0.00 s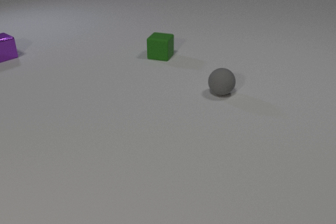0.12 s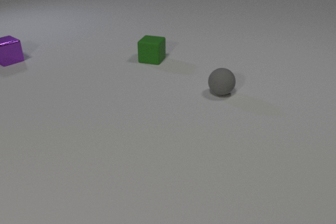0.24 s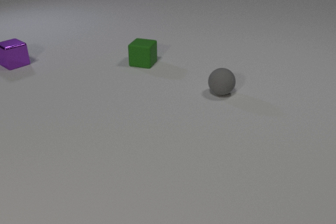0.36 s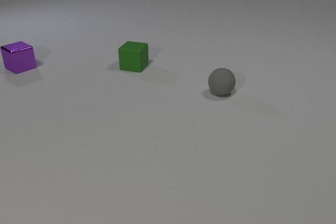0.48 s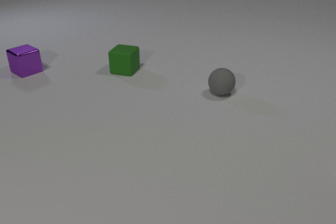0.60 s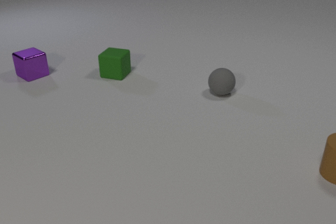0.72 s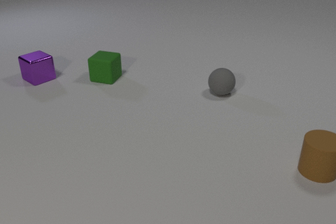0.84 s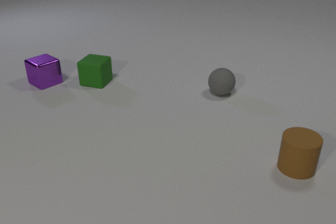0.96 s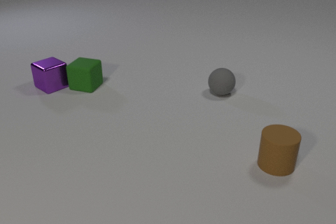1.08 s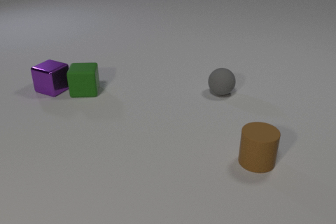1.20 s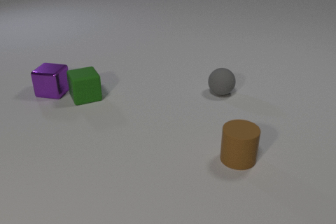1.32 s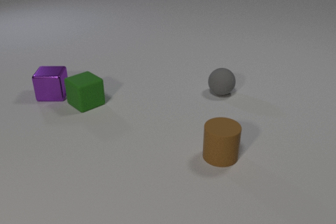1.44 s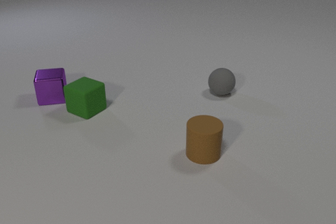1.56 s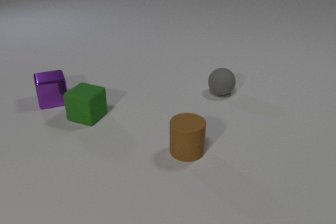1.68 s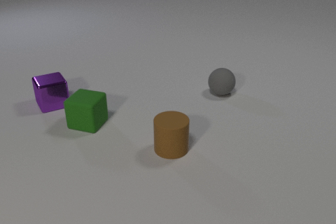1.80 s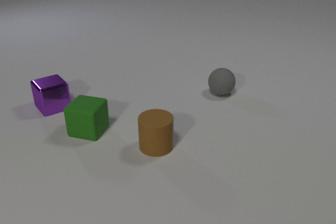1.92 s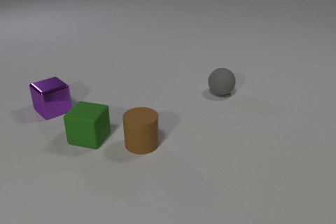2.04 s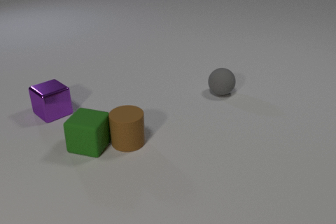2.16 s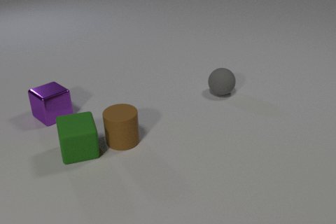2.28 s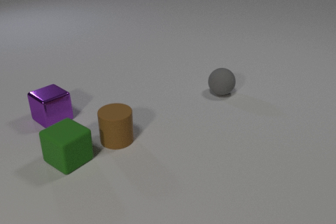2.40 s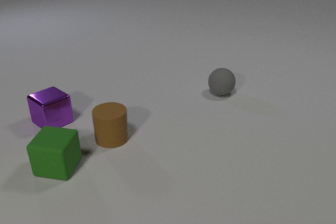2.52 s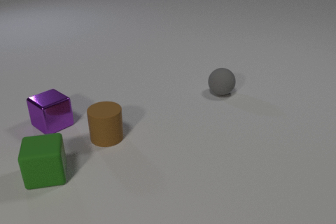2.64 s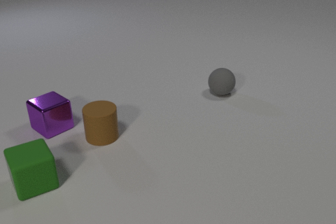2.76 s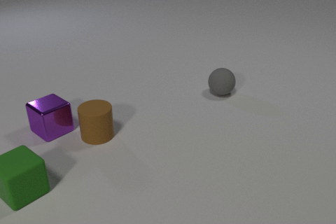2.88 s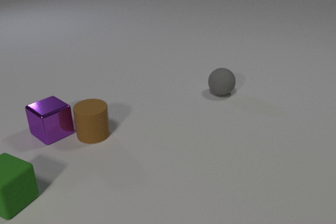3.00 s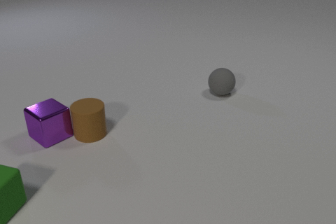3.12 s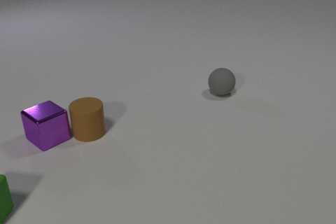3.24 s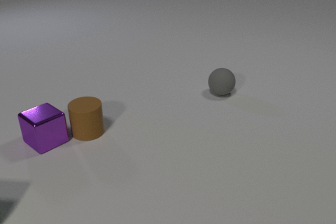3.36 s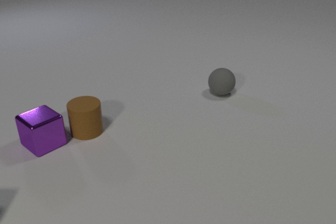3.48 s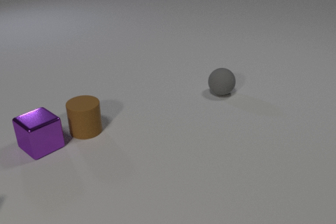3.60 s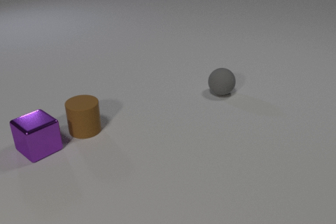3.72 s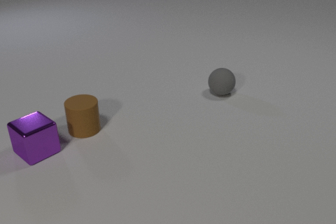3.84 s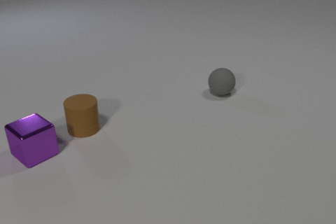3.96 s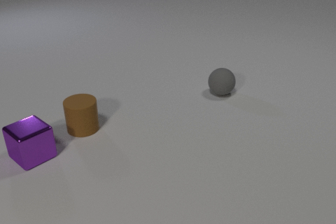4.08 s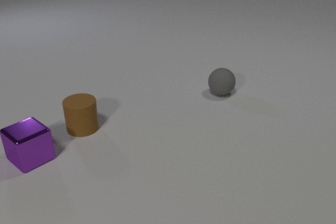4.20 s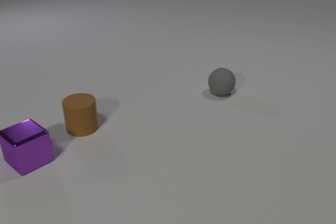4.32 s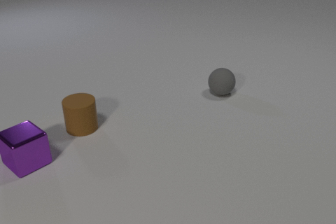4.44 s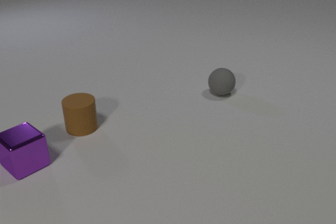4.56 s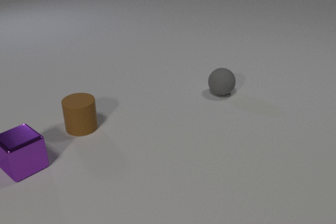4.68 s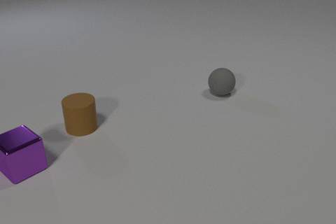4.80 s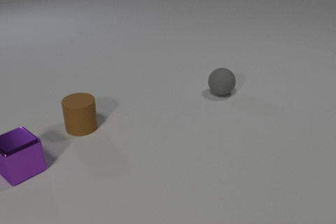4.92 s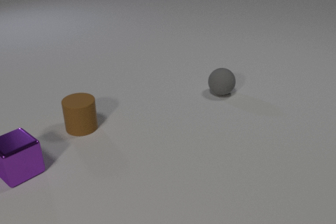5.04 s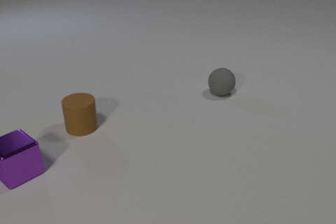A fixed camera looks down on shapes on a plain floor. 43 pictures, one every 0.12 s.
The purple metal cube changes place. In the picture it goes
toward the camera.
The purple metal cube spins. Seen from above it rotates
counterclockwise.
0.00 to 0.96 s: The purple metal cube slides toward the camera and to the right. The green rubber cube slides to the left and toward the camera. The brown rubber cylinder comes in at the right edge, slides to the left.
0.96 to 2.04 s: The purple metal cube slides toward the camera, spins counterclockwise seen from above by about 90 degrees, its near face sliding to the right. The green rubber cube slides toward the camera, spins so that its near face slides to the right, counterclockwise seen from above. The brown rubber cylinder slides to the left. The purple metal cube and the green rubber cube collide. The green rubber cube and the brown rubber cylinder collide.
2.04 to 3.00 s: The purple metal cube slides toward the camera. The green rubber cube slides to the left and toward the camera, spins so that its near face slides to the right, counterclockwise seen from above. The brown rubber cylinder slides to the left and away from the camera. The purple metal cube and the brown rubber cylinder collide.
3.00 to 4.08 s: The purple metal cube slides toward the camera and to the left. The green rubber cube slides to the left and toward the camera, leaves at the left edge. The brown rubber cylinder slides away from the camera and to the left.
4.08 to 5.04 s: The purple metal cube slides toward the camera and to the left.
How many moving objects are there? 3.
What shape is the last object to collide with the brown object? cube.
Are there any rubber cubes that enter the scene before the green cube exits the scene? no.
